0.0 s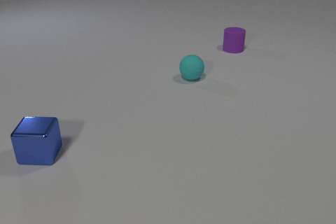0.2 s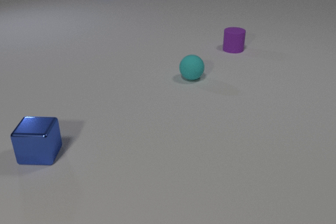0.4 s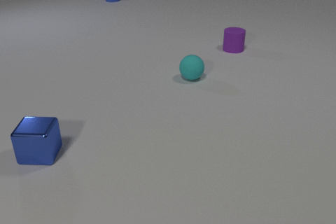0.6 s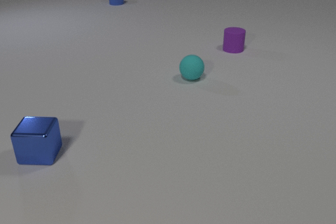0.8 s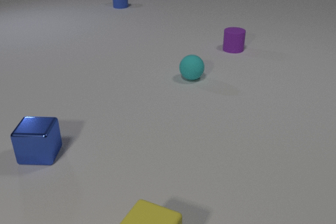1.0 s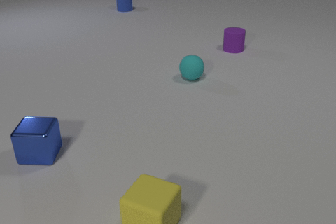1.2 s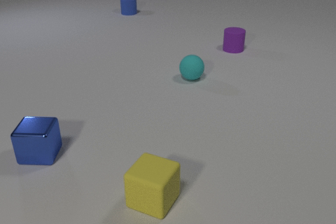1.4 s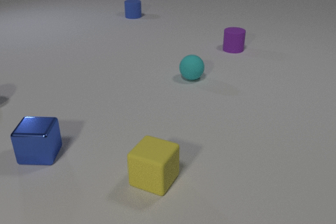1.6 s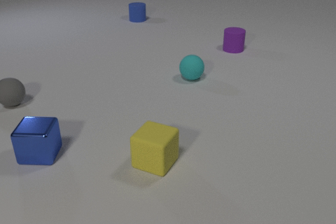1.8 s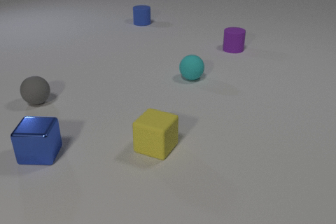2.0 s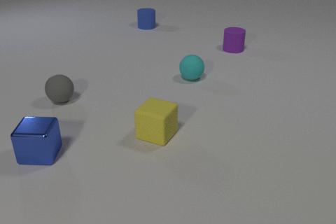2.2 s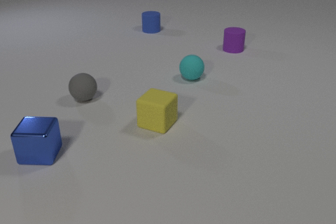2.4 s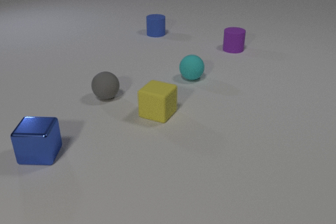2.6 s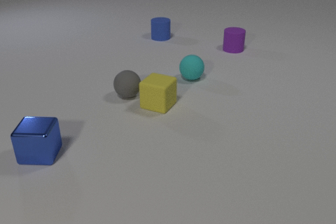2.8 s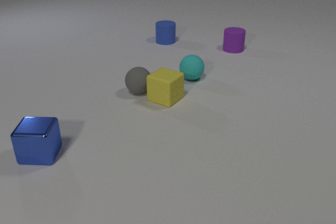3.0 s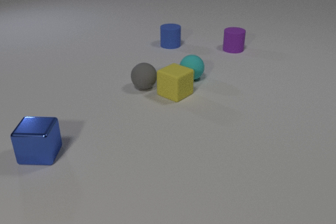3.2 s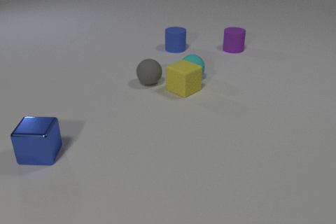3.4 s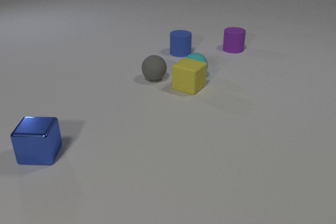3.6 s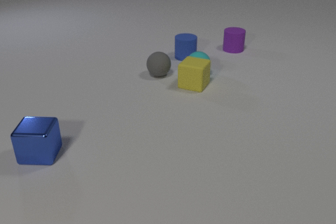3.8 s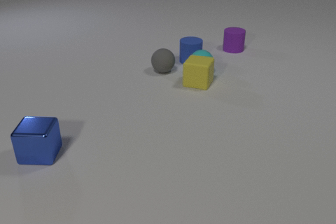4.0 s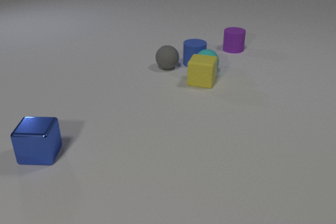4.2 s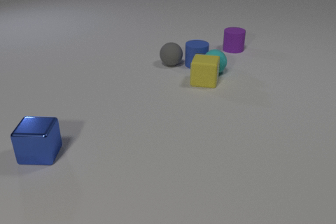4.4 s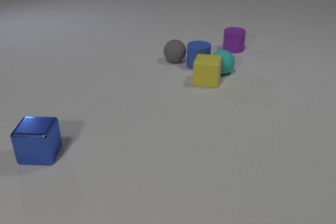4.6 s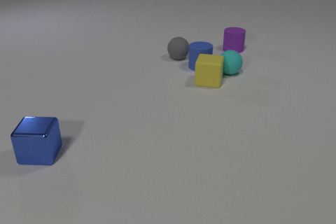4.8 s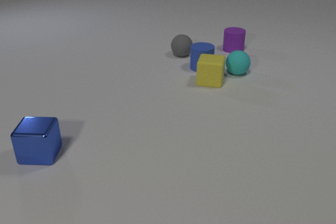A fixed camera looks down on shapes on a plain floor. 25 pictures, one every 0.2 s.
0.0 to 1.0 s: The yellow rubber cube comes in at the bottom edge, slides away from the camera. The blue rubber cylinder comes in at the top edge, slides toward the camera.
1.0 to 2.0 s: The yellow rubber cube slides away from the camera. The gray rubber sphere comes in at the left edge, rolls to the right. The blue rubber cylinder slides toward the camera.
2.0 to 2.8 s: The yellow rubber cube slides away from the camera. The gray rubber sphere rolls to the right. The blue rubber cylinder slides toward the camera and to the right. The yellow rubber cube and the gray rubber sphere collide.
2.8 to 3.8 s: The yellow rubber cube slides away from the camera and to the right. The gray rubber sphere rolls away from the camera and to the right. The cyan rubber sphere rolls away from the camera and to the right. The blue rubber cylinder slides toward the camera and to the right. The yellow rubber cube and the cyan rubber sphere collide.
3.8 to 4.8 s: The yellow rubber cube slides to the right. The gray rubber sphere rolls away from the camera and to the right. The cyan rubber sphere rolls to the right. The blue rubber cylinder slides toward the camera and to the right. The cyan rubber sphere and the blue rubber cylinder collide.
What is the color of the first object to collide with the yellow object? gray.
How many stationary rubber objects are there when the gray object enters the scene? 2.
How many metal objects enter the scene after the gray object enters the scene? 0.
